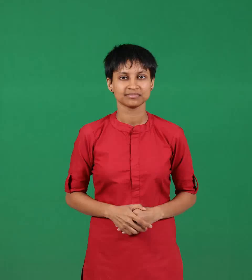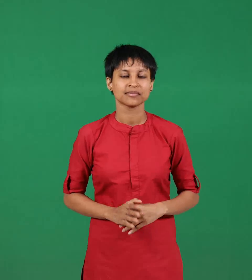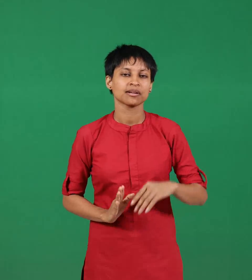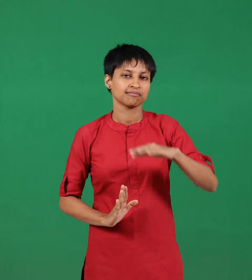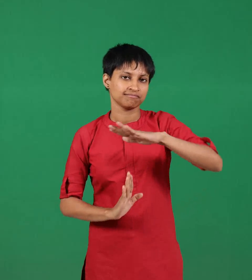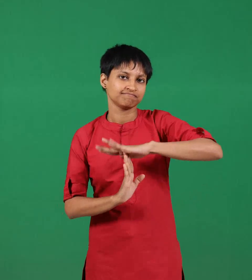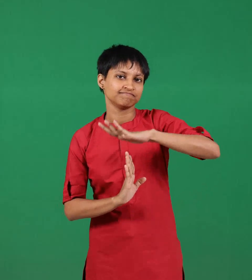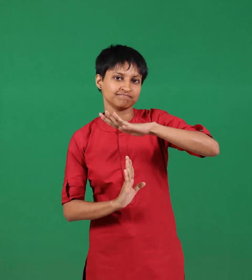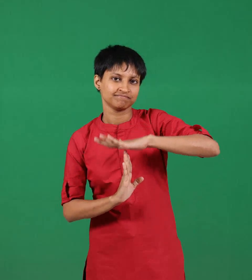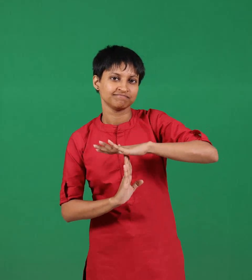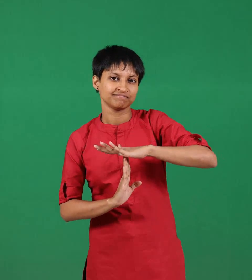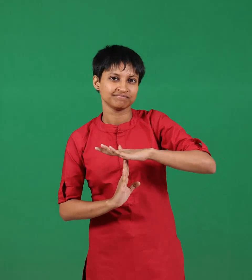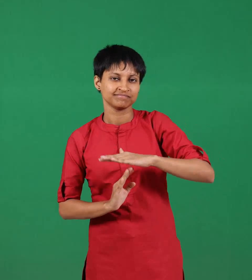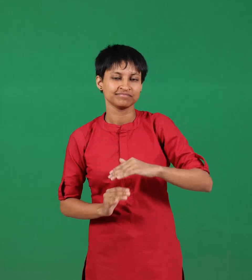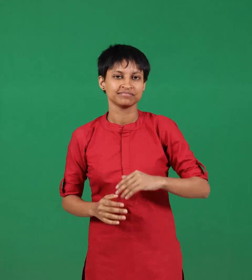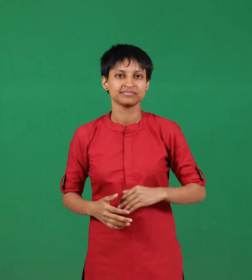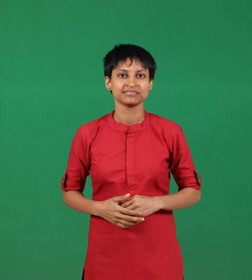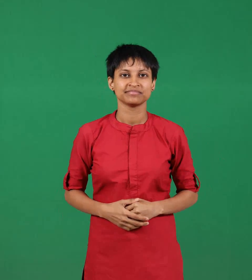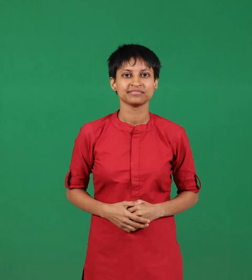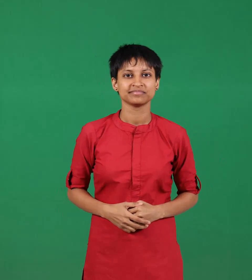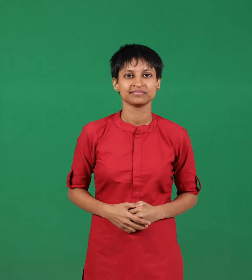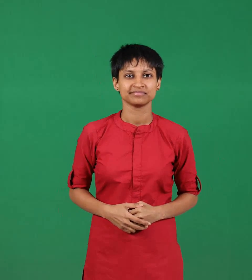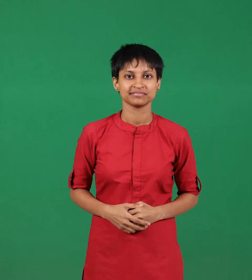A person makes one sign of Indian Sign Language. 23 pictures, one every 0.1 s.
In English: break
